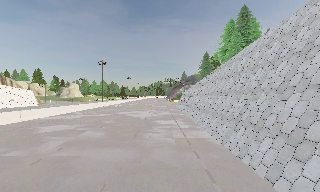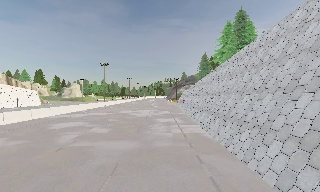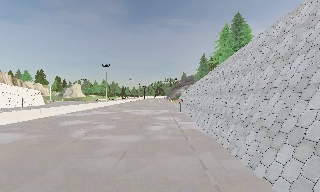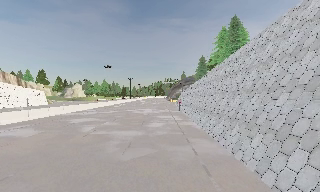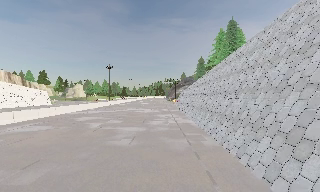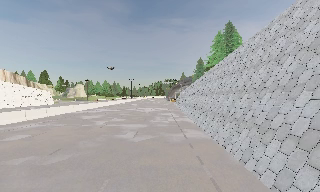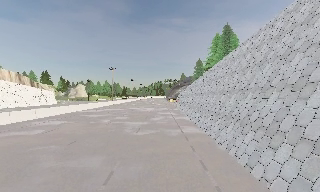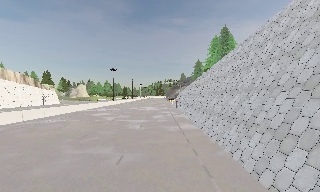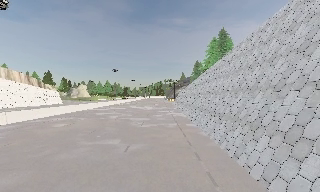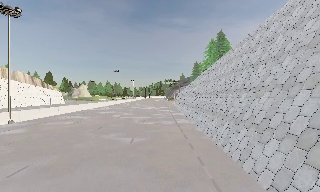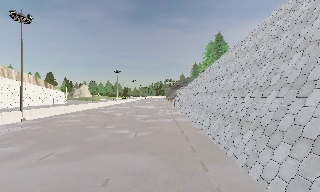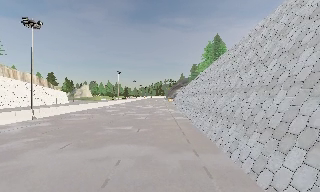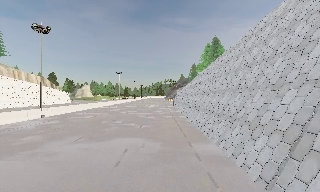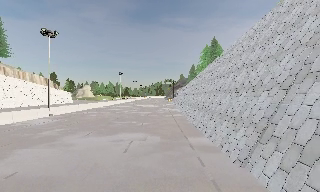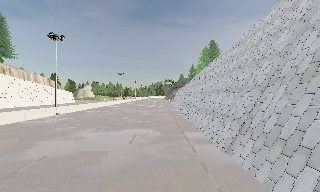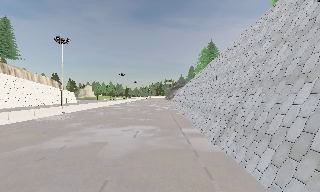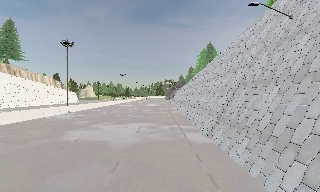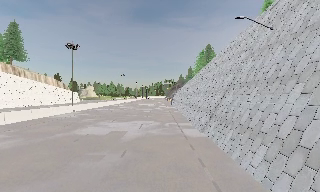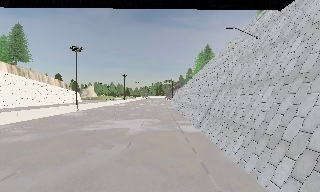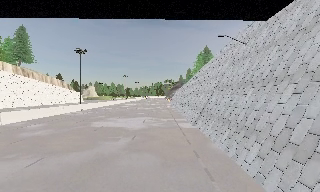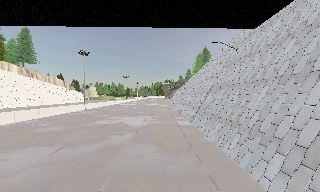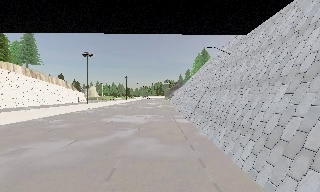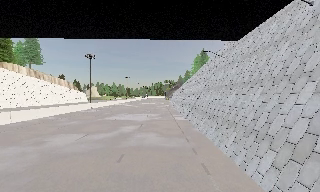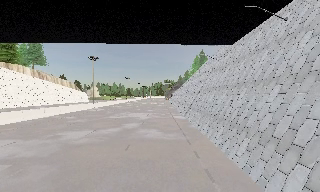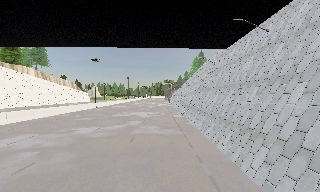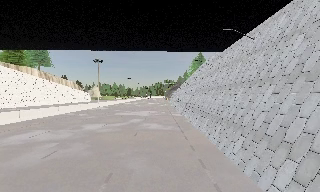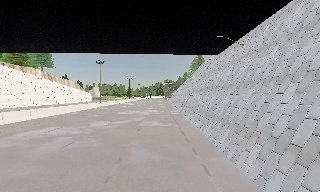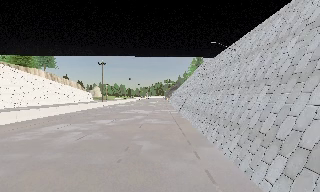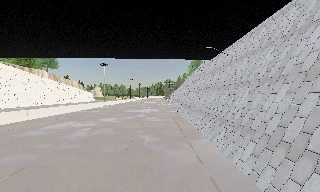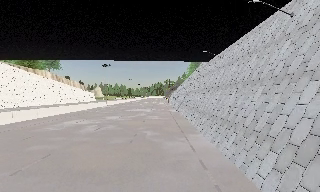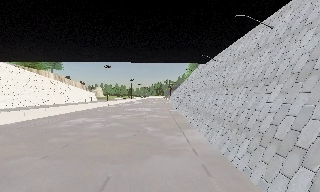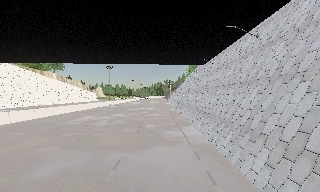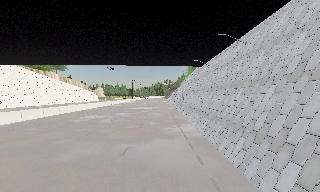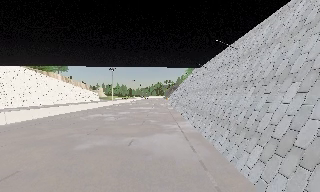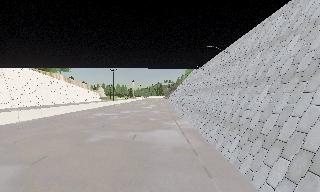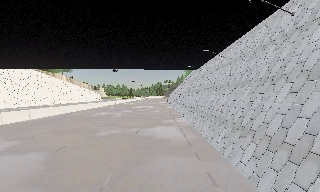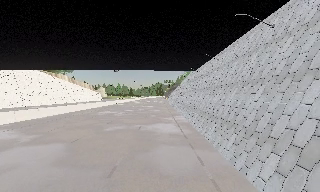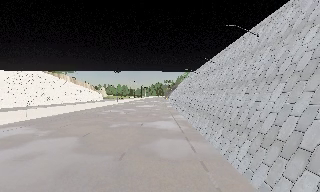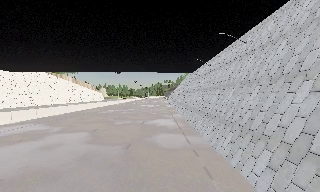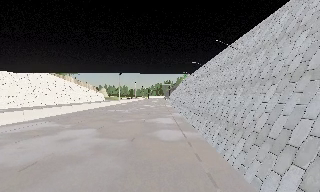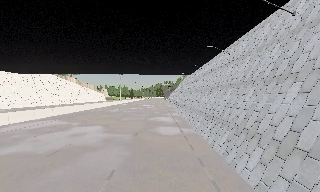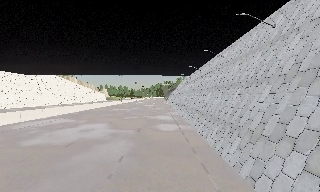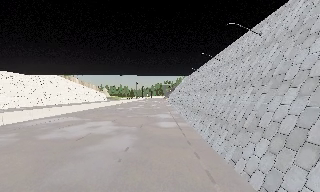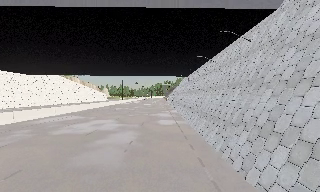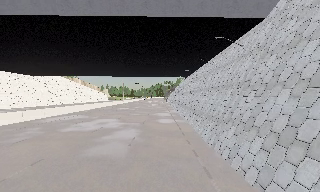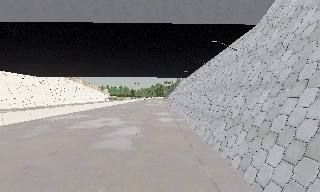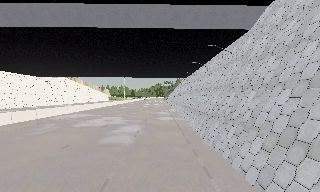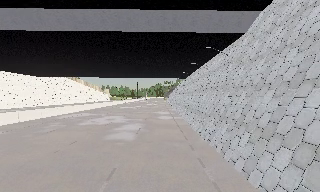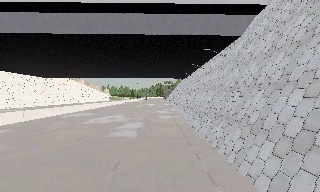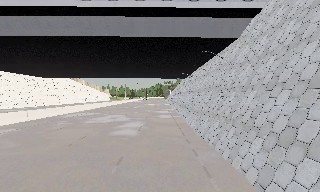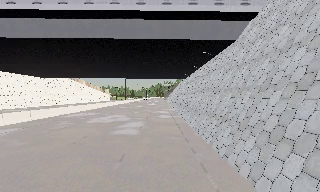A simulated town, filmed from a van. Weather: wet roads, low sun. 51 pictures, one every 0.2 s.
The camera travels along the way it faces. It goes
backward.
0.0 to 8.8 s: The camera travels backward, about 65 m, so what stands in front gets smaller.
8.8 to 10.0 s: The camera travels backward, about 4.5 m, so what stands in front gets smaller. It loses speed.
The film runs backward here.
